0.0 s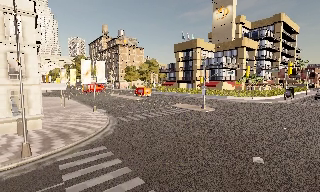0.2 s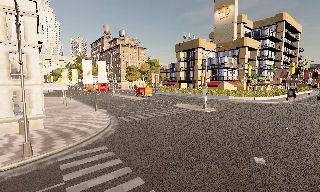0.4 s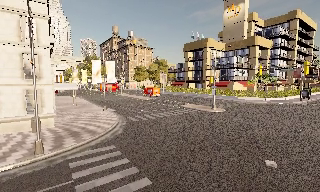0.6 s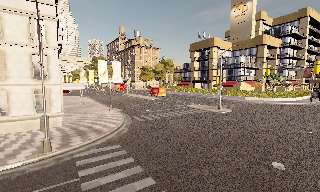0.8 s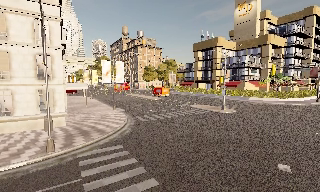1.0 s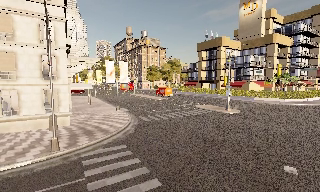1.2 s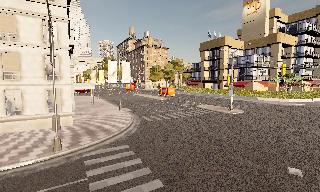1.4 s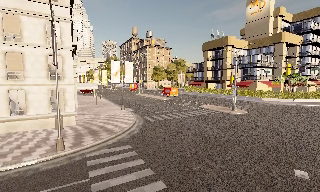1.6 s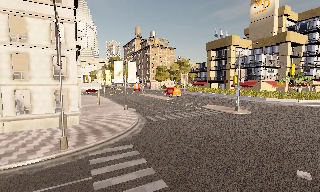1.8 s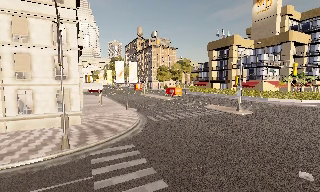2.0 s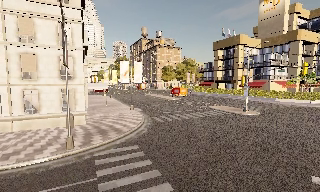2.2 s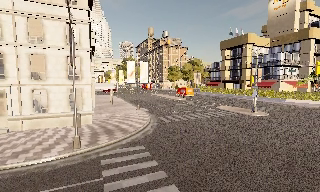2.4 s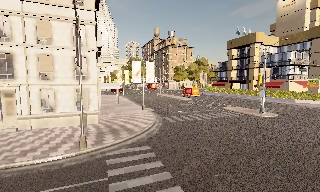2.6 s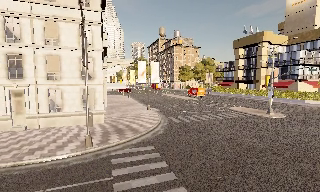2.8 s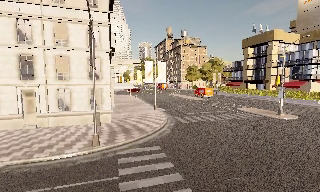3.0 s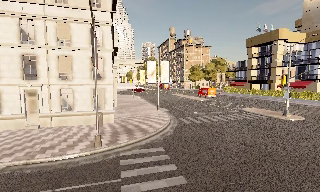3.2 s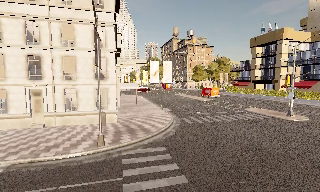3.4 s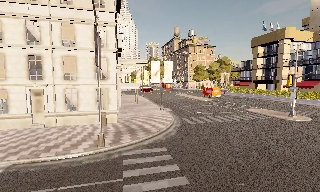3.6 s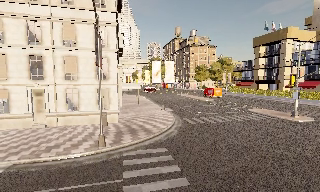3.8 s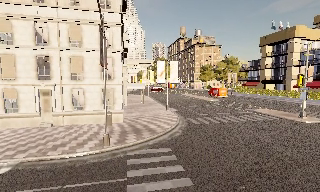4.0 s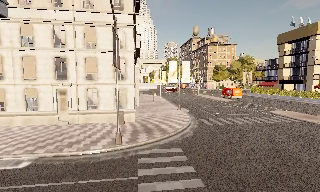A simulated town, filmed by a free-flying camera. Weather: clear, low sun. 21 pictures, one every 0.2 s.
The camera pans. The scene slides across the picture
to the right.
The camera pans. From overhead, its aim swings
counterclockwise.
0.0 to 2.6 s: The camera swings to its left by about 20 degrees, and the scene slides to the right. It travels forward, about 0.5 m, so what stands in front looms larger.
2.6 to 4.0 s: The camera pans to its left, which is counterclockwise from overhead, by about 10 degrees.
The film runs forward here.
